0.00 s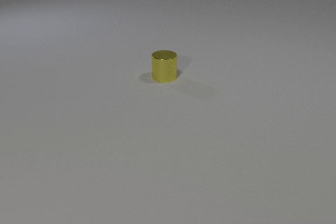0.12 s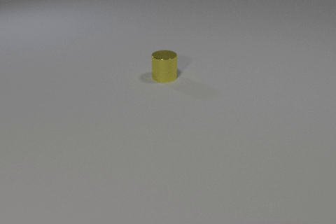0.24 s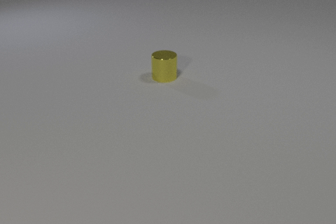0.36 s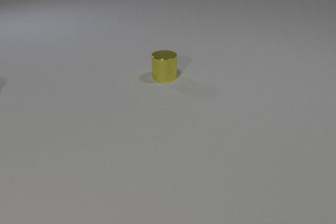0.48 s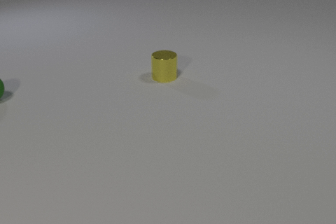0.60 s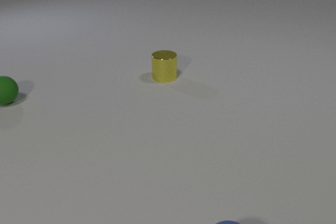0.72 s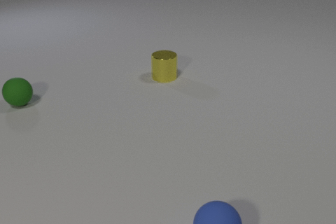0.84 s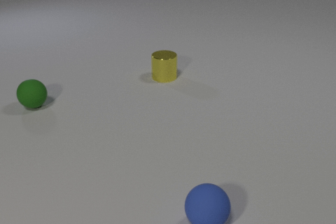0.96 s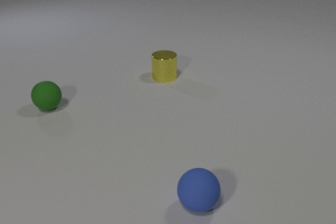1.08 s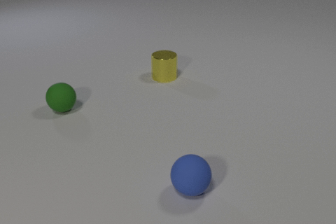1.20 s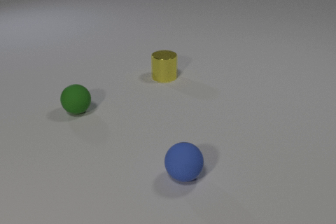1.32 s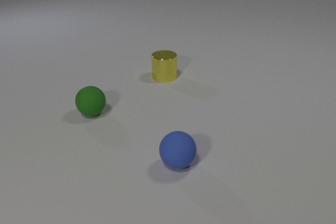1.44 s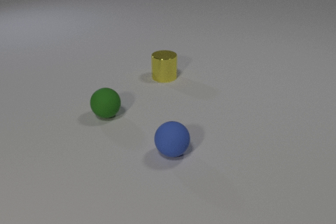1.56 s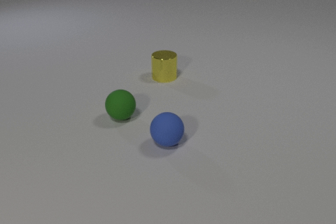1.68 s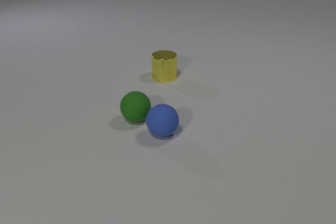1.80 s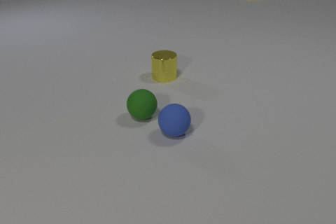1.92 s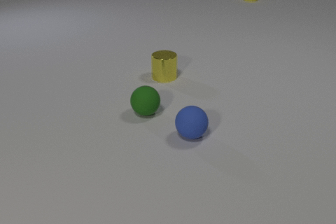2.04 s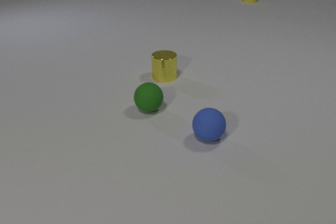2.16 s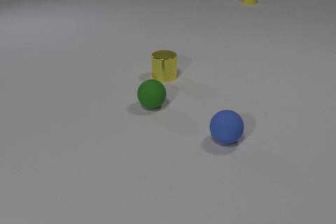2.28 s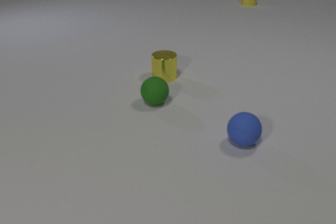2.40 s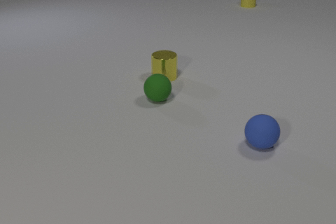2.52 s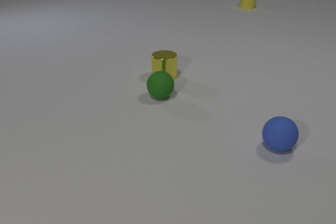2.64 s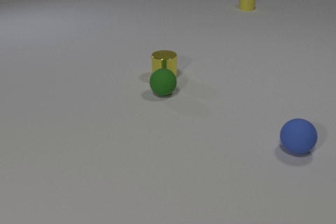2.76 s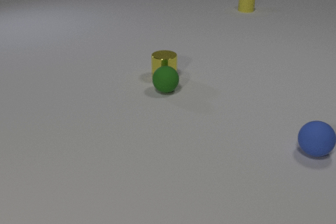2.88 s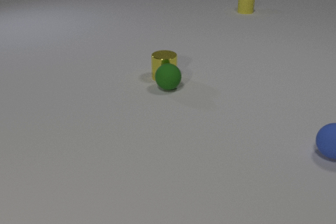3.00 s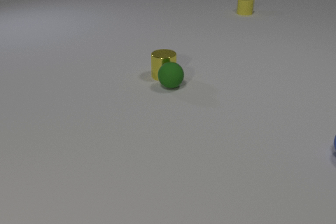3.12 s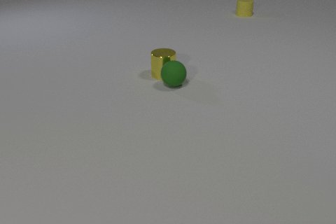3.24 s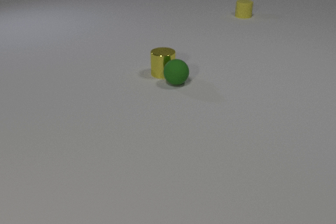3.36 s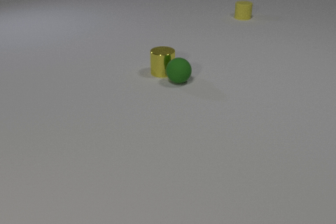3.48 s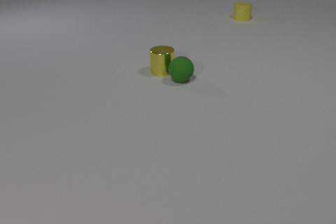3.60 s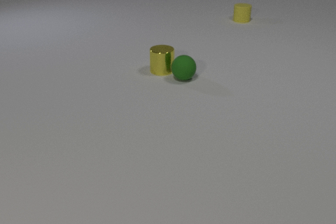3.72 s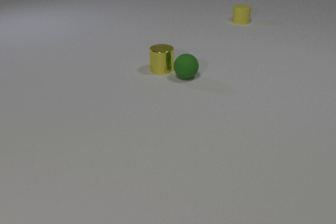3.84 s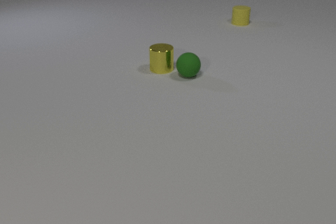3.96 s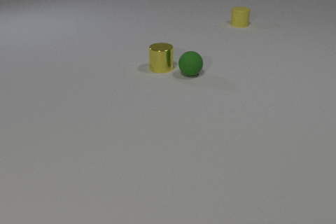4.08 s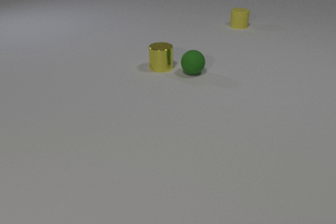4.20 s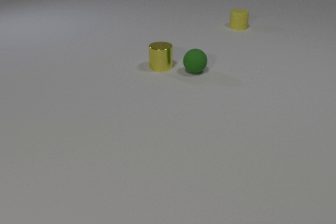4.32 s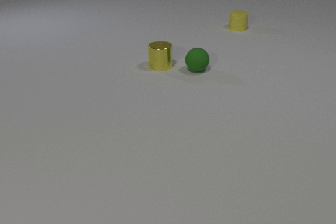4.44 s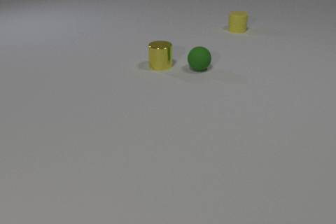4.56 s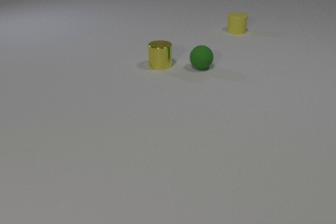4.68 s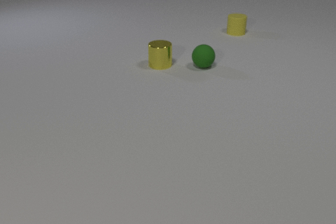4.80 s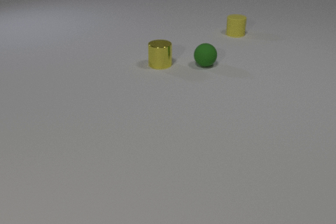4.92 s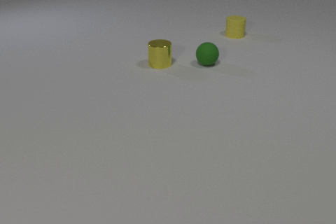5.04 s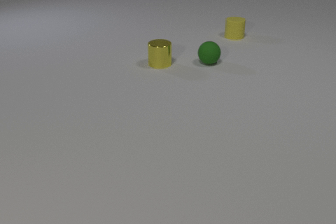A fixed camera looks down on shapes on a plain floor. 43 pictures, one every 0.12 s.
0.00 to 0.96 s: The green rubber sphere comes in at the left edge, rolls to the right and toward the camera. The blue rubber sphere comes in at the bottom edge, rolls away from the camera and to the left.
0.96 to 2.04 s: The green rubber sphere rolls to the right. The blue rubber sphere rolls away from the camera. The yellow rubber cylinder comes in at the top edge, slides toward the camera. The green rubber sphere and the blue rubber sphere collide.
2.04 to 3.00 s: The green rubber sphere rolls away from the camera and to the right. The blue rubber sphere rolls to the right. The yellow rubber cylinder slides toward the camera. The green rubber sphere and the yellow metal cylinder collide.
3.00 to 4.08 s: The green rubber sphere rolls away from the camera and to the right. The yellow metal cylinder slides away from the camera. The yellow rubber cylinder slides toward the camera.
4.08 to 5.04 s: The green rubber sphere rolls away from the camera and to the right. The yellow metal cylinder slides away from the camera. The yellow rubber cylinder slides toward the camera.
What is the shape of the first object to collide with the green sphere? sphere.
What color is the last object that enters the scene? yellow.
What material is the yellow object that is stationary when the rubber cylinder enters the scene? metal.
